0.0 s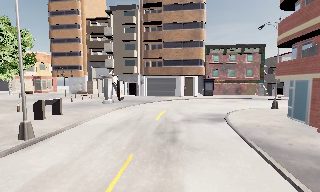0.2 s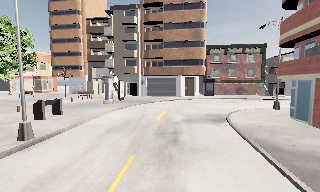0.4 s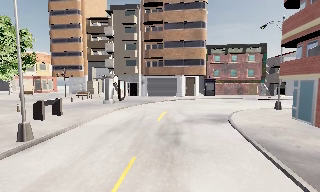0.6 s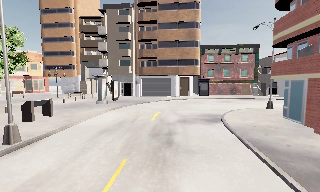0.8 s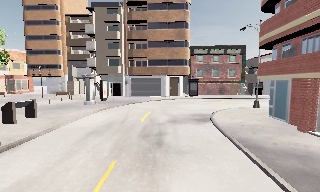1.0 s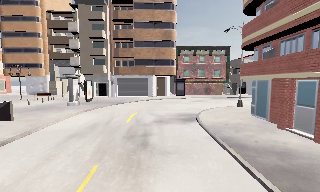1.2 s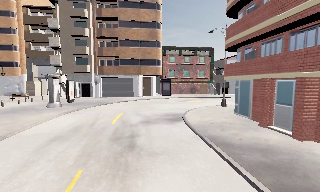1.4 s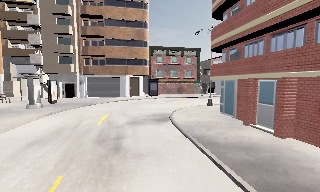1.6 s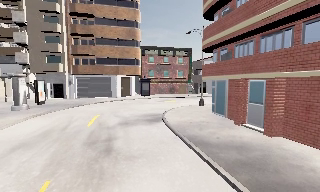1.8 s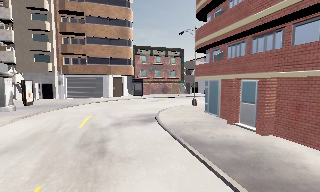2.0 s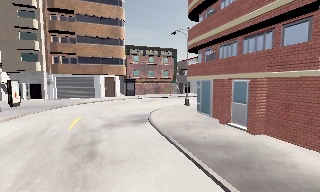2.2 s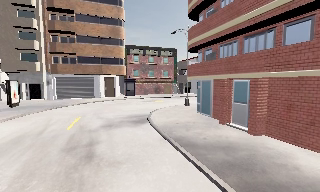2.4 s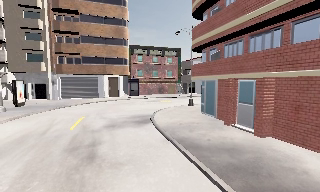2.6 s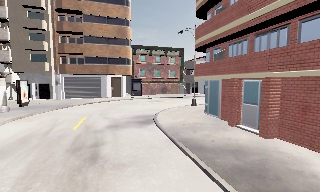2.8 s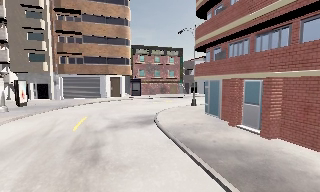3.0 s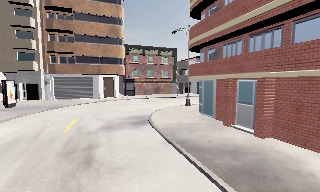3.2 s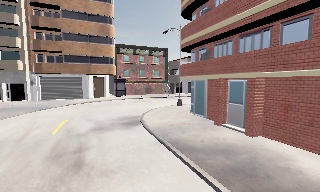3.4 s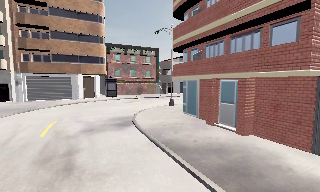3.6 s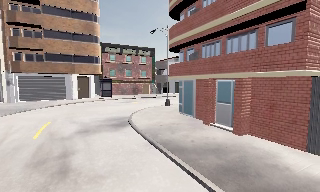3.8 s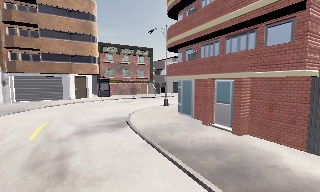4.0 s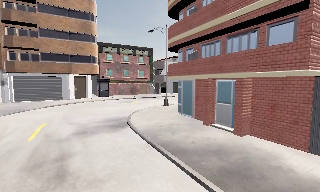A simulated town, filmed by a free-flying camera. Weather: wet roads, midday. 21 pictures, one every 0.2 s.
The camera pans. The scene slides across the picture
to the left.
The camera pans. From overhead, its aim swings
clockwise.
0.0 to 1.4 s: The camera pans to its right, which is clockwise from overhead, by about 20 degrees. It travels forward, about 0.5 m, so what stands in front looms larger.
1.4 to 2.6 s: The camera travels forward, about 0.5 m, so what stands in front looms larger.
2.6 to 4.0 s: The scene slides to the left, as the camera pans about 10 degrees to its right.
The film runs forward here.
